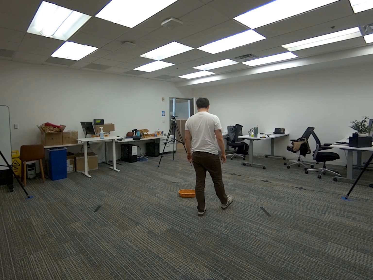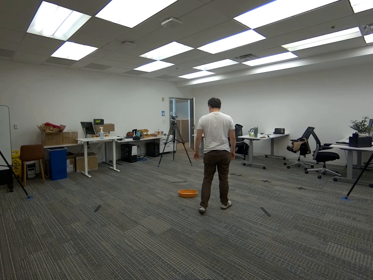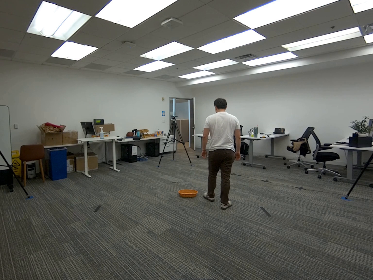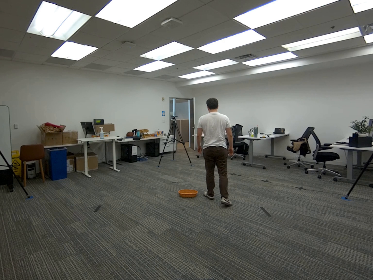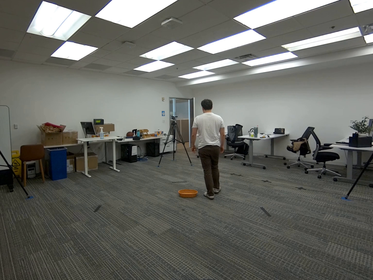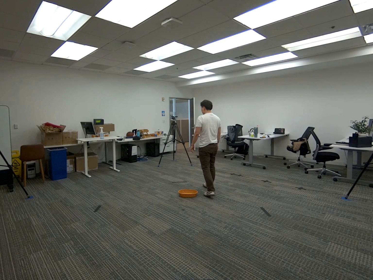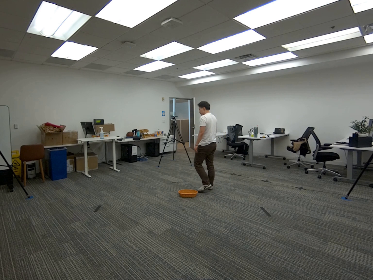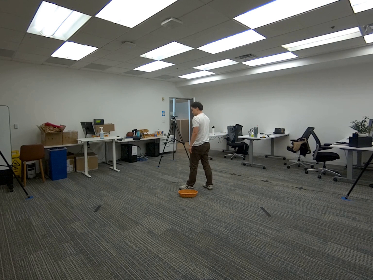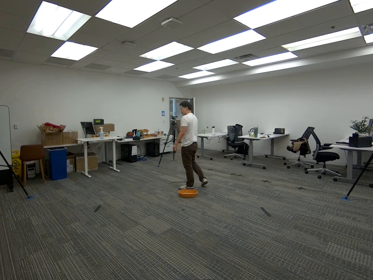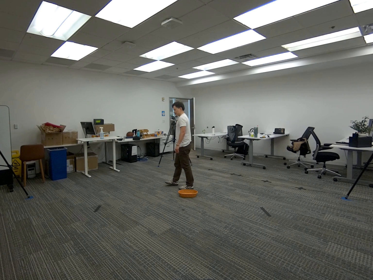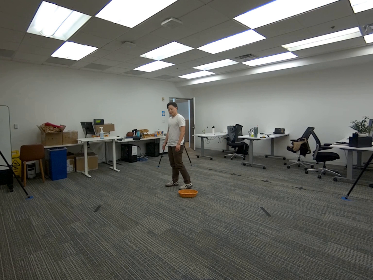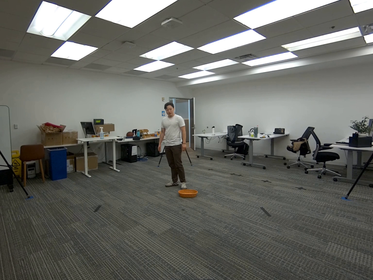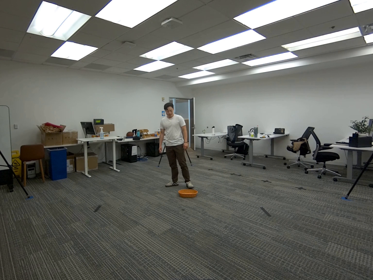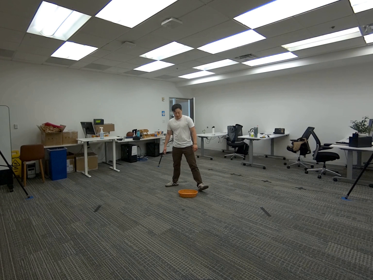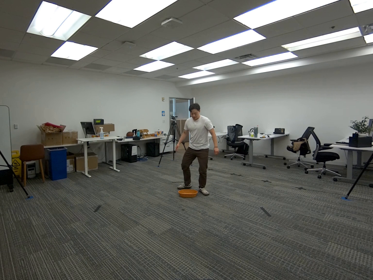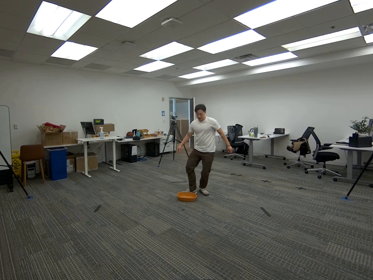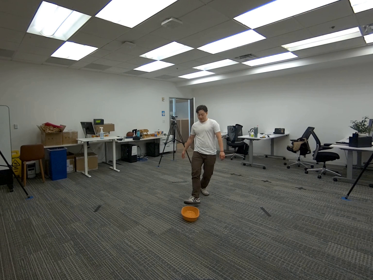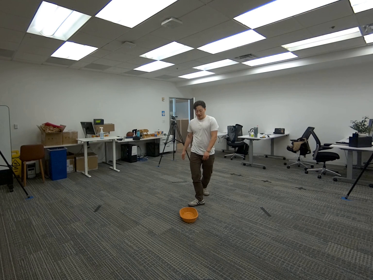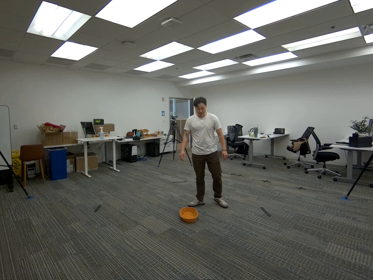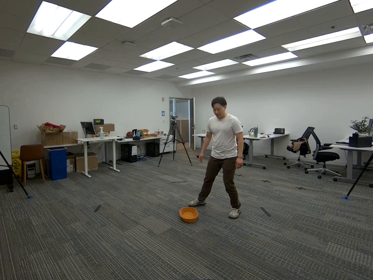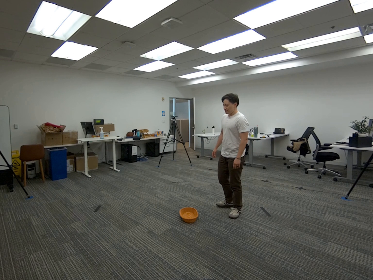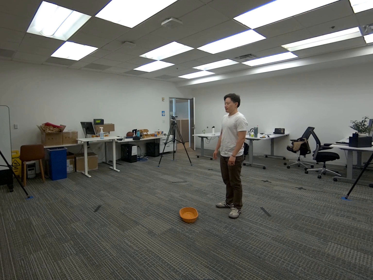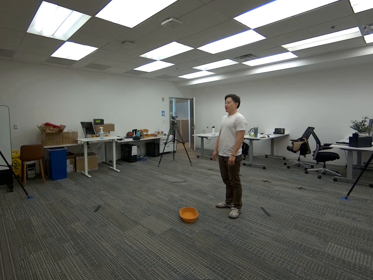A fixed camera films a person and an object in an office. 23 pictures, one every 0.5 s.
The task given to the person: Walk to the woven basket from the ground and use your right foot and push it to the side.
